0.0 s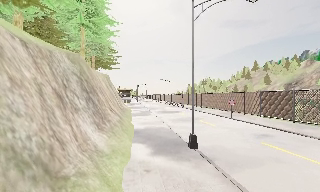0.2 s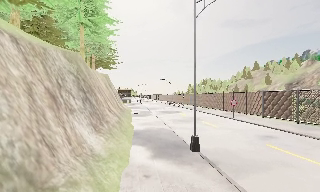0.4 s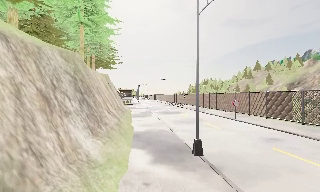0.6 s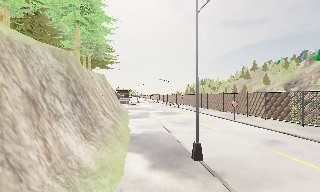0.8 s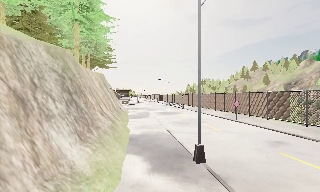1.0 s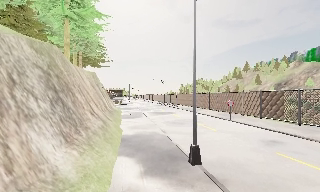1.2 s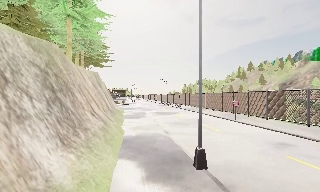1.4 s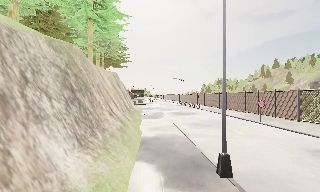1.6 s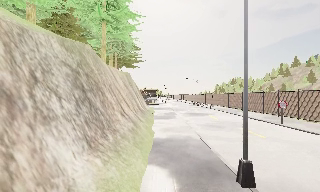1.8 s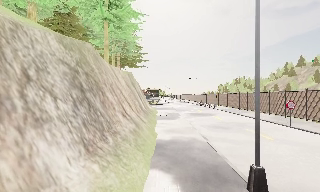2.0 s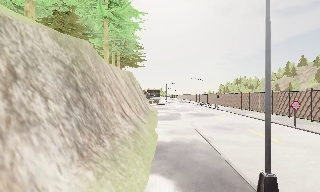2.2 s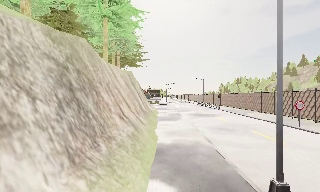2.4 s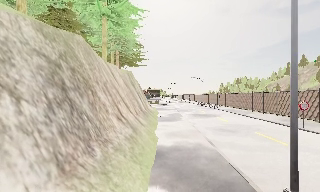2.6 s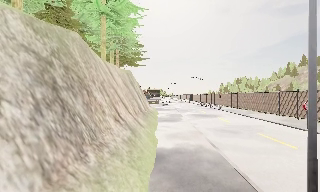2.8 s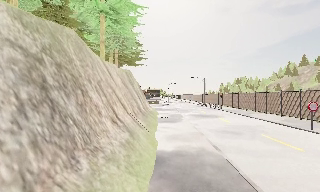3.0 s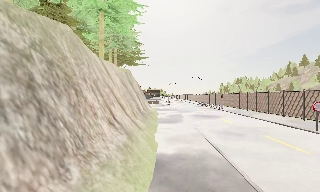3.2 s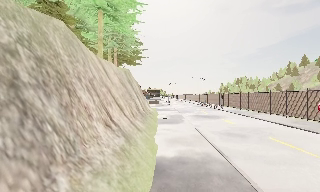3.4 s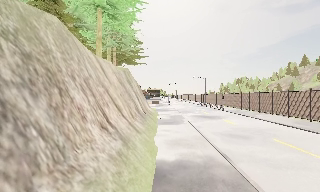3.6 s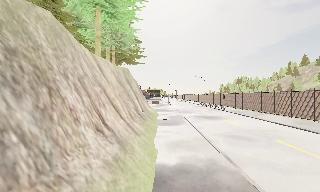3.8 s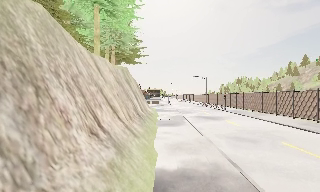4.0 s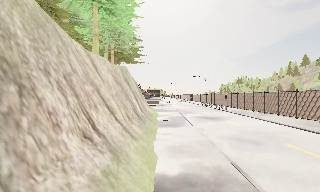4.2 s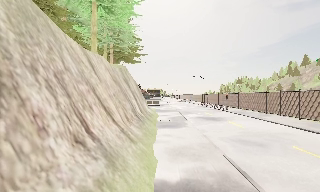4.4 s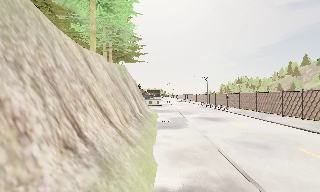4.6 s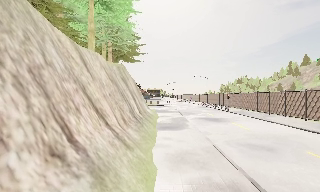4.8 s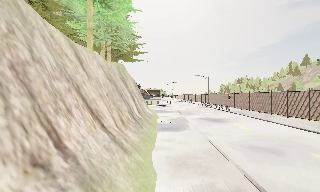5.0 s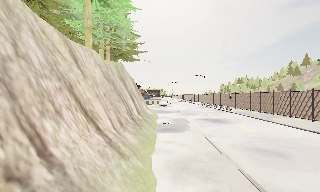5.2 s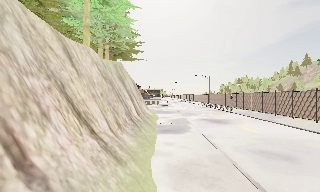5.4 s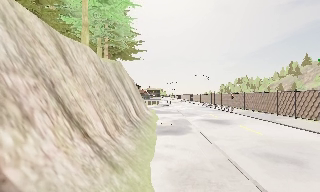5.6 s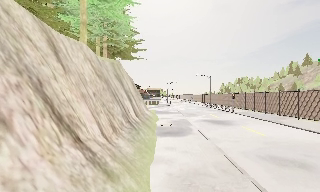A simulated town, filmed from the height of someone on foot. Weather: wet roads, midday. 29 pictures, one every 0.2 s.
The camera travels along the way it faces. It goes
forward.
0.0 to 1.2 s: The camera travels forward, about 2 m, so what stands in front looms larger.
1.2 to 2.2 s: The camera swings to its left by about 10 degrees, and the scene slides to the right. It travels forward, about 2 m, so what stands in front looms larger.
2.2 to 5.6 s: The camera travels forward, about 6 m, so what stands in front looms larger.
The film runs forward here.
